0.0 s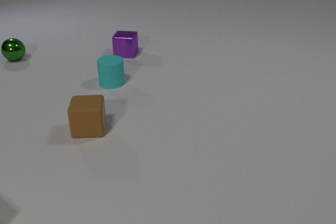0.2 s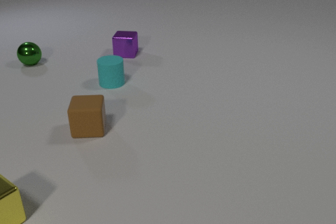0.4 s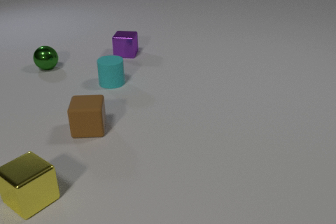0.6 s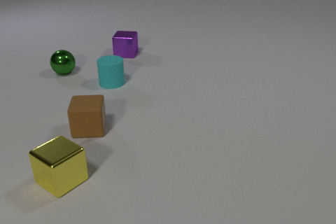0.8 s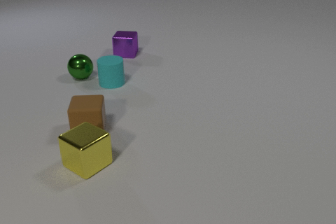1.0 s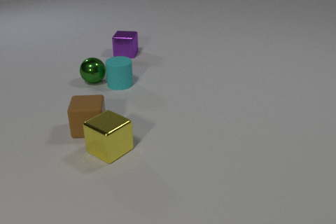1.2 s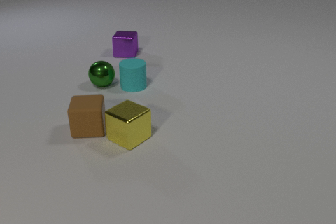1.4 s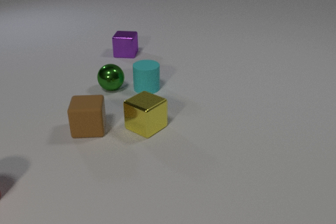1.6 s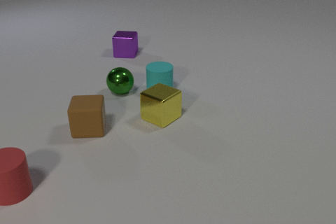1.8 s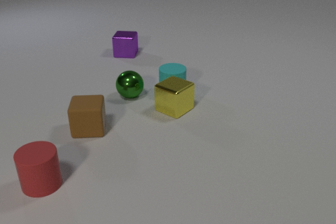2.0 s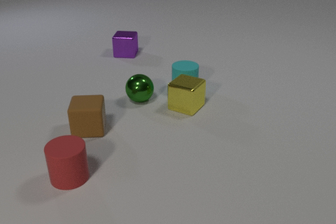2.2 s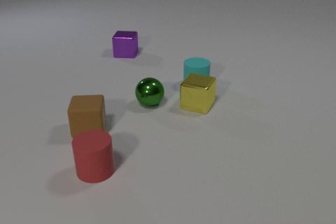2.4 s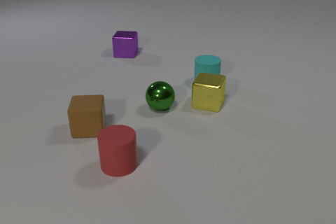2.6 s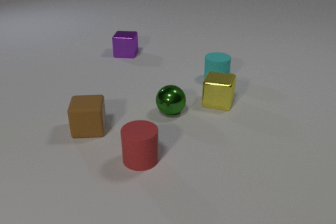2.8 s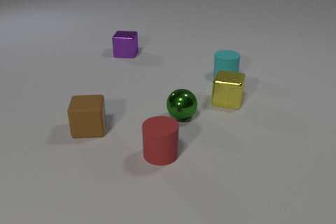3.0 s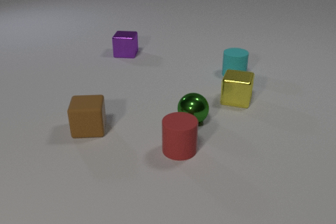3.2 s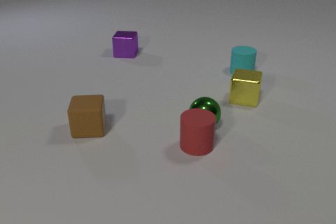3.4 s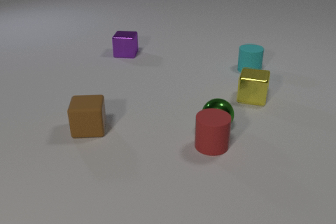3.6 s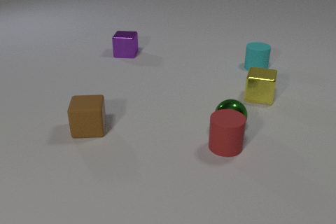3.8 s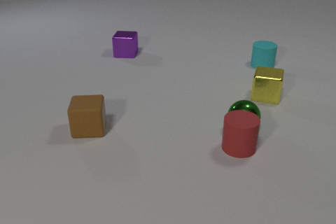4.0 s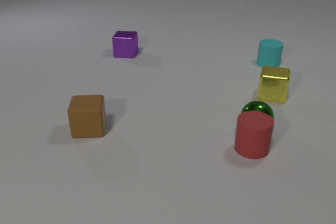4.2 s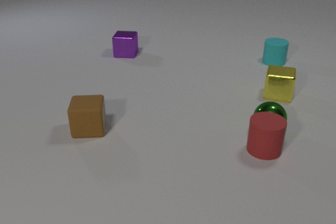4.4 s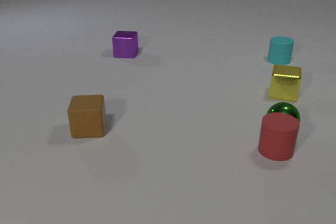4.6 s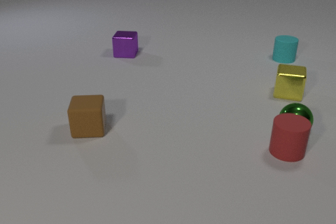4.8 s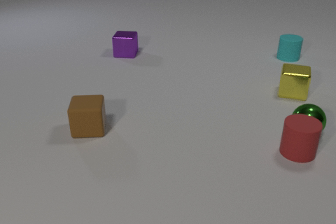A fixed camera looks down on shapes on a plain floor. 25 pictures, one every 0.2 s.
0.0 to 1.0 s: The green metal sphere rolls toward the camera and to the right. The cyan rubber cylinder slides to the right. The yellow metal cube comes in at the left edge, slides to the right and away from the camera. The green metal sphere and the cyan rubber cylinder collide.
1.0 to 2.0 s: The green metal sphere rolls toward the camera and to the right. The cyan rubber cylinder slides to the right. The red rubber cylinder comes in at the left edge, slides to the right. The yellow metal cube slides away from the camera and to the right. The cyan rubber cylinder and the yellow metal cube collide.
2.0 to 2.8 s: The green metal sphere rolls to the right and toward the camera. The cyan rubber cylinder slides to the right and away from the camera. The red rubber cylinder slides to the right. The yellow metal cube slides to the right.
2.8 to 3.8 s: The green metal sphere rolls to the right. The cyan rubber cylinder slides to the right and away from the camera. The red rubber cylinder slides to the right. The yellow metal cube slides to the right and away from the camera. The green metal sphere and the red rubber cylinder collide.
3.8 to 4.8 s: The green metal sphere rolls to the right. The cyan rubber cylinder slides away from the camera and to the right. The red rubber cylinder slides to the right. The yellow metal cube slides to the right and away from the camera.
How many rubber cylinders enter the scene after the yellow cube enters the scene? 1.
What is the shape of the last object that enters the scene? cylinder.
What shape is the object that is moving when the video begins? sphere.
